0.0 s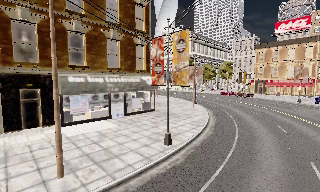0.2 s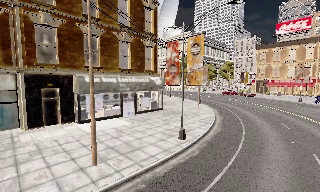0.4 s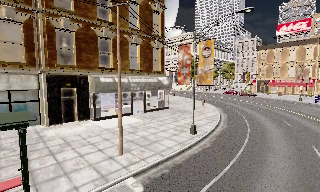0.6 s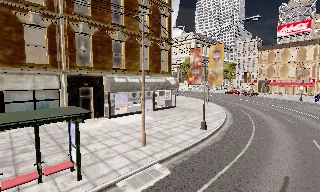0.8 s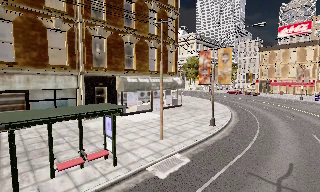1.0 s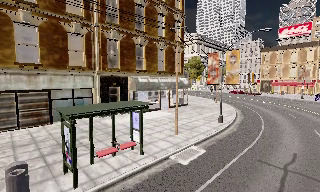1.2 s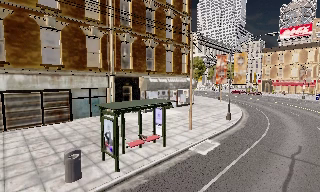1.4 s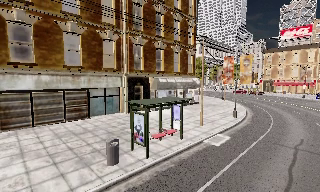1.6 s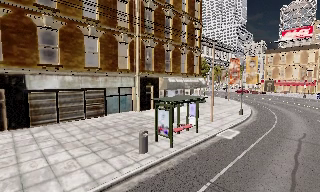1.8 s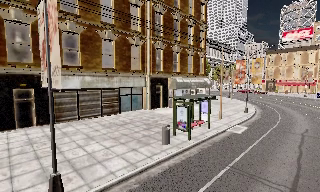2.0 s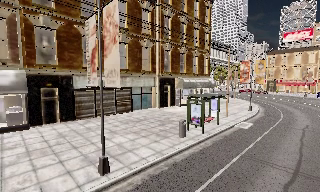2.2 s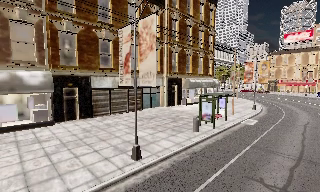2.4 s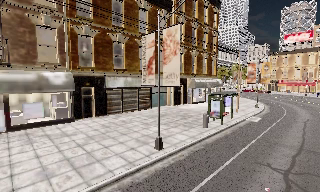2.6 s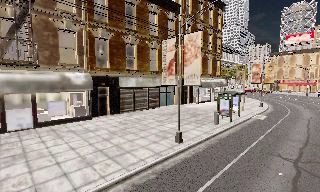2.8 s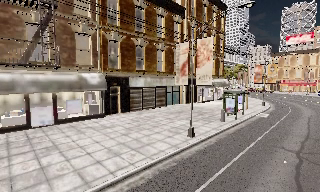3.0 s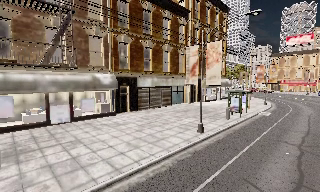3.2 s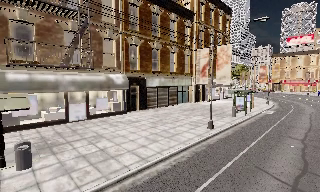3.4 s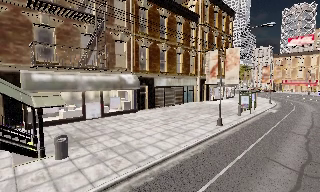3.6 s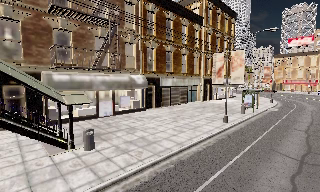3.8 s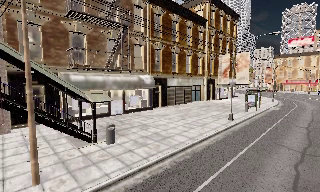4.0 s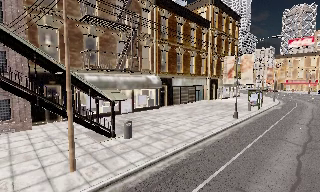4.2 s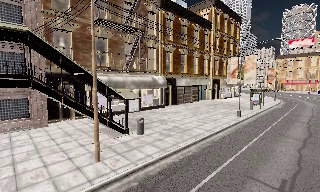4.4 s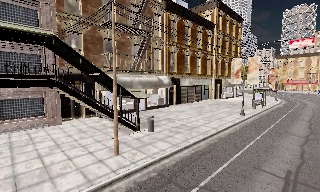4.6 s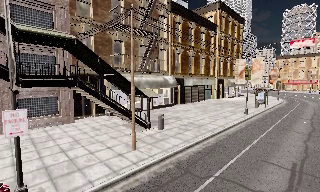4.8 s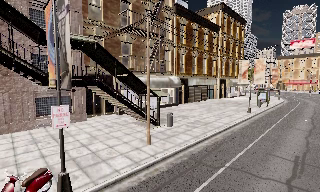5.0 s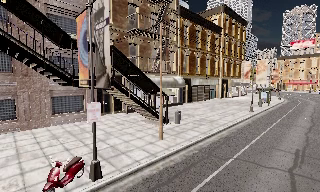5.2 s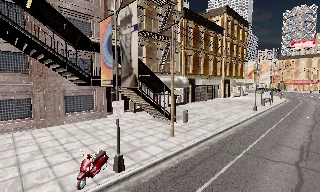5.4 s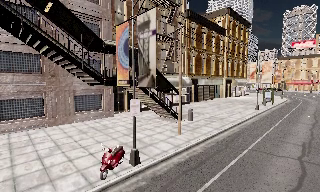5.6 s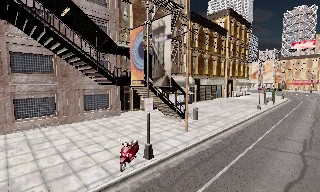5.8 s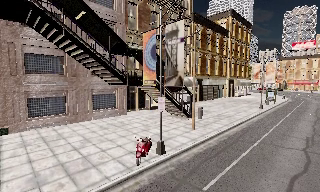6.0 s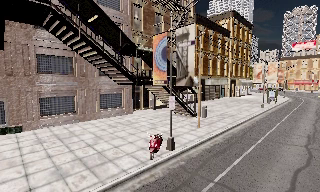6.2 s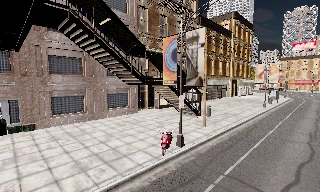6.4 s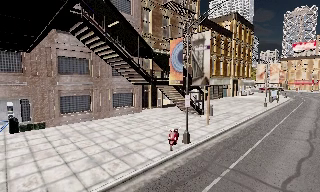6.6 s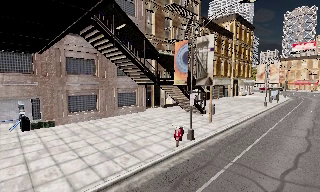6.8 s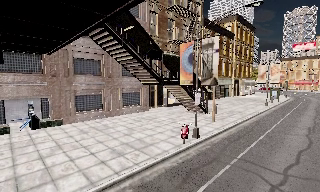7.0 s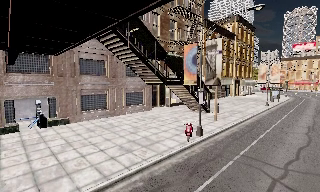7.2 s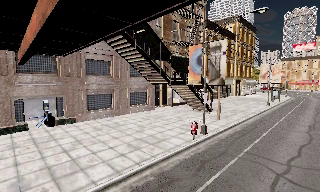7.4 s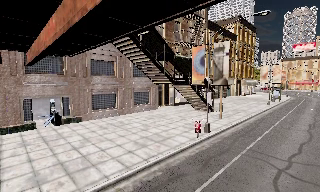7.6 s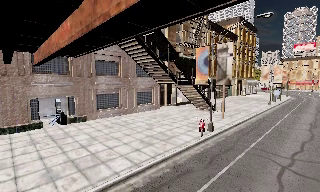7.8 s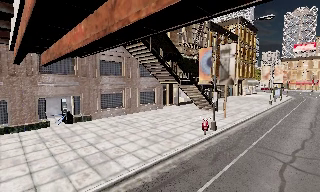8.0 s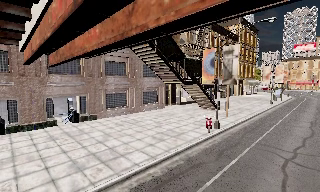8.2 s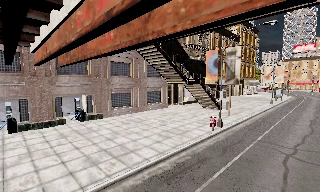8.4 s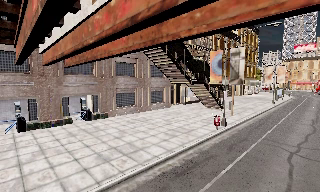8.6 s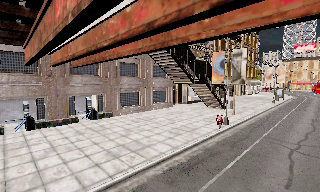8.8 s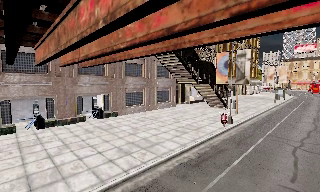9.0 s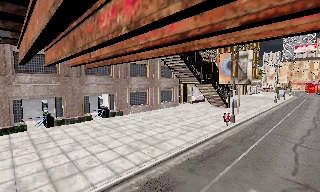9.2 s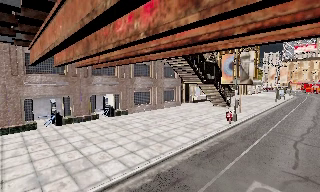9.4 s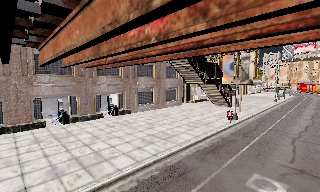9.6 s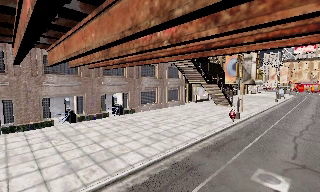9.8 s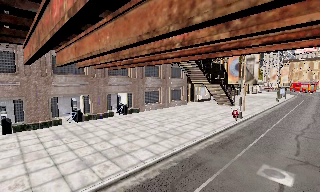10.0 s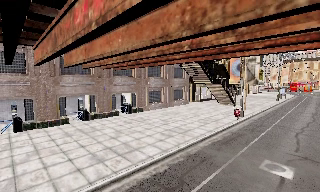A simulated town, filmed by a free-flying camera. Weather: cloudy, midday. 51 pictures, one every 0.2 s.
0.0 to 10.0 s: The camera travels to its left and backward, about 50 m, so close, fixed things drift to the right. It loses speed.
The film runs forward here.
